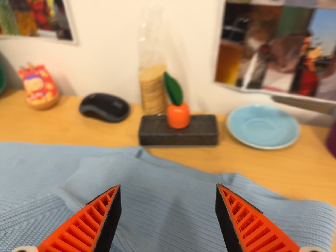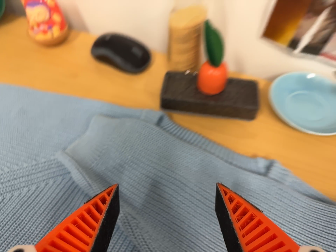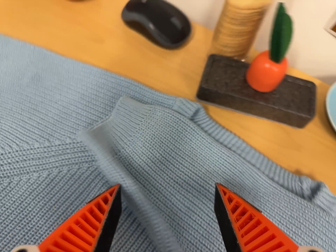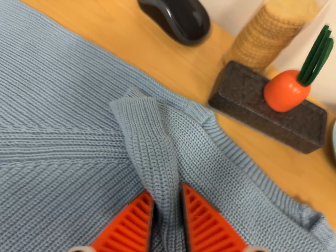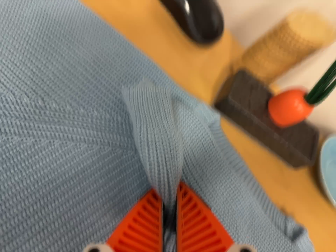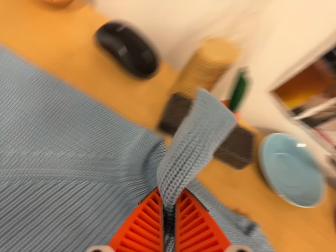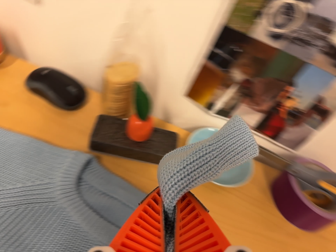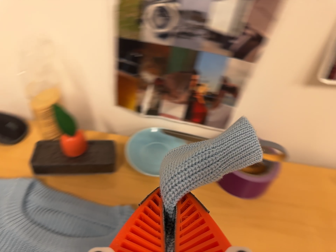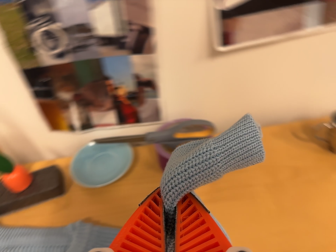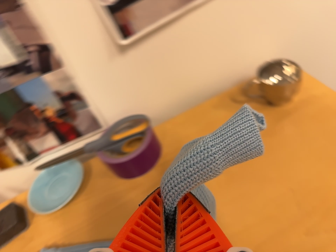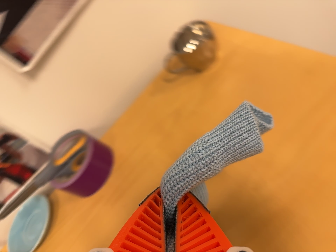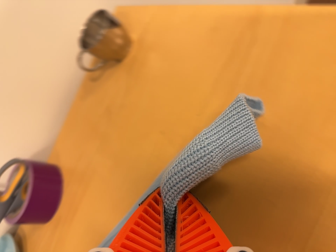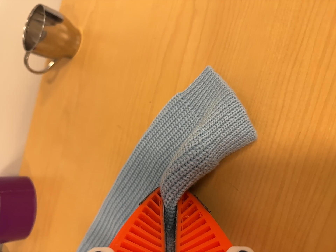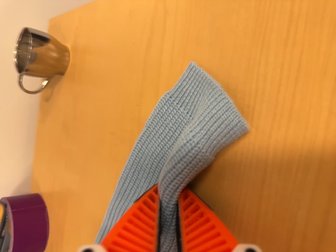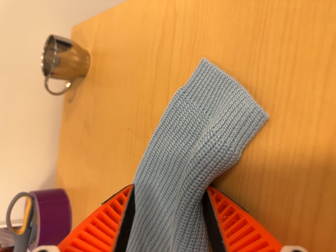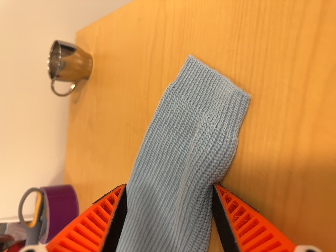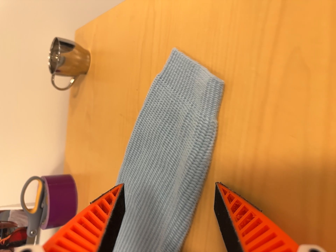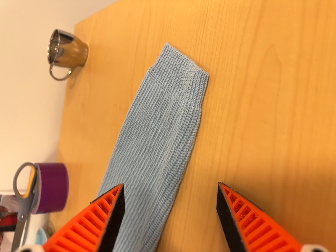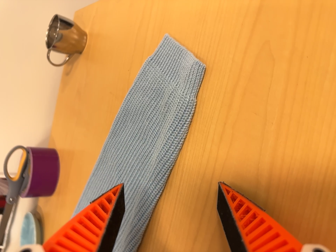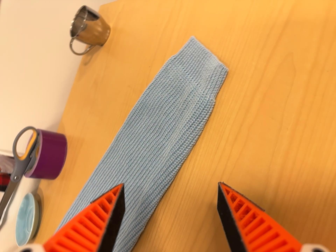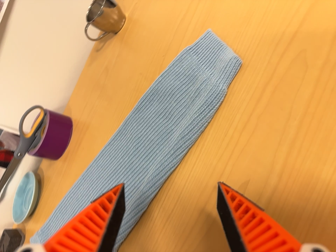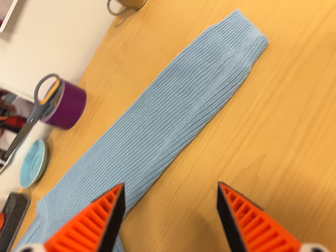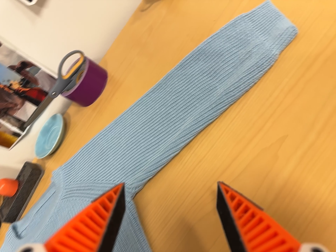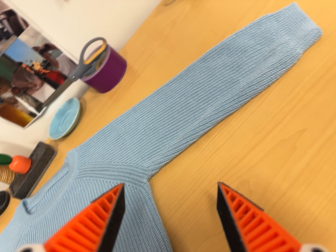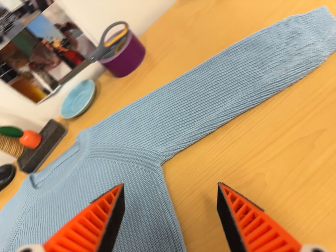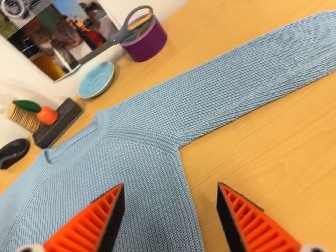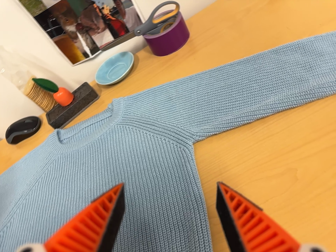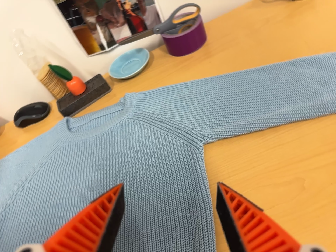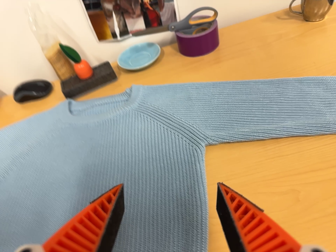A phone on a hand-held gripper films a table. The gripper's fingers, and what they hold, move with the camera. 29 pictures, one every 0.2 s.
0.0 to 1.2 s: The camera pans to its right by about 15 degrees. It travels toward the top of its view and forward, about 9 cm. Its aim tips toward the bottom of its view by about 15 degrees. It rolls about its line of sight by about 10 degrees, and the scene rotates clockwise.
1.2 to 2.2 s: The camera travels to its right, about 50 cm, so close, fixed things drift to the left. It rolls about its line of sight by about 90 degrees, and the scene rotates counterclockwise.
2.2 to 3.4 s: The camera travels to its right, backward and toward the bottom of its view, about 14 cm. It rolls about its line of sight by about 15 degrees, and the scene rotates counterclockwise.
3.4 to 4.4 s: The camera travels to its left, toward the bottom of its view and backward, about 14 cm, so close, fixed things drift to the right. It rolls about its line of sight by about 25 degrees, and the scene rotates clockwise.
4.4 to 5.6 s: The camera travels to its left and toward the bottom of its view, about 16 cm, so close, fixed things drift to the right. It rolls about its line of sight by about 40 degrees, and the scene rotates clockwise.
The film runs backward here.
